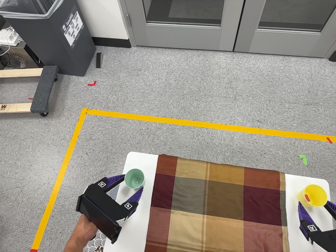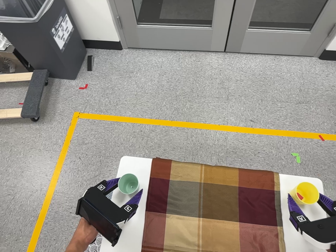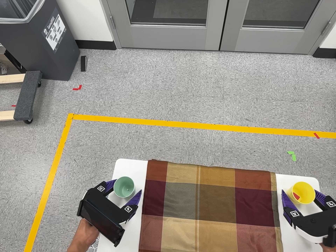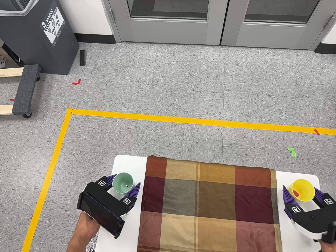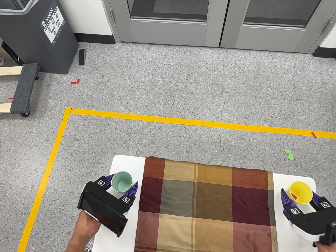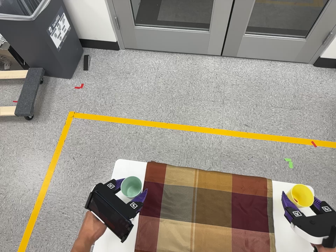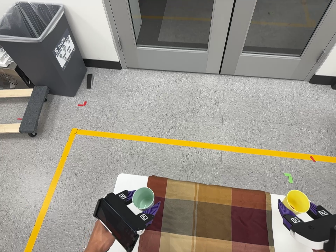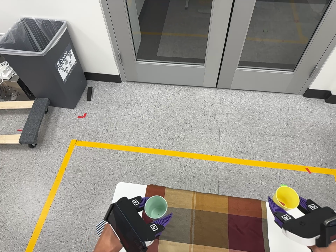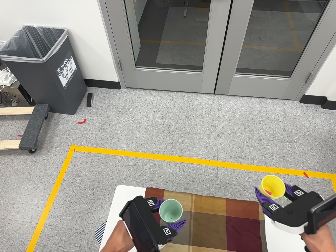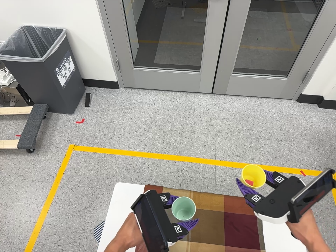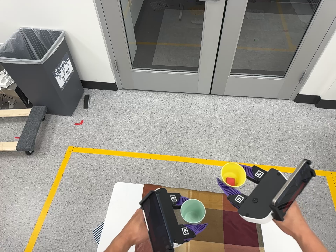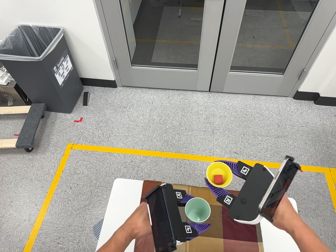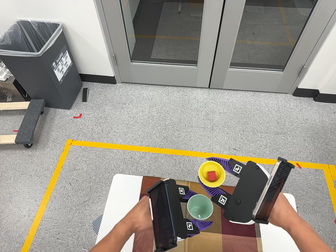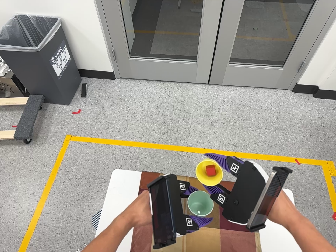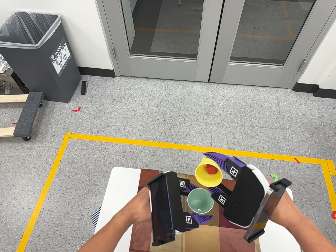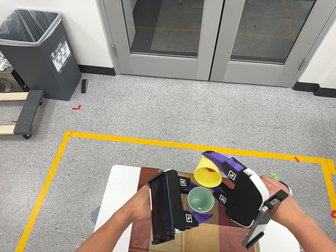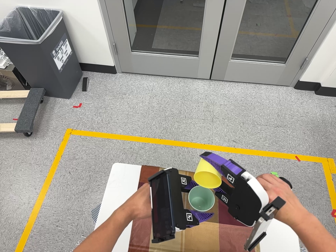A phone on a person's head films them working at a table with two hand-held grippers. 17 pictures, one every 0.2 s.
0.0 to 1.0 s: The camera shifts only a little, or ends up much as it began.
1.0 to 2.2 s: The camera travels backward and toward the bottom of its view, about 14 cm, so what stands in front gets smaller. Its aim tips toward the top of its view by about 10 degrees.
2.2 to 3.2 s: The camera shifts only a little, or ends up much as it began.
The film runs forward here.
